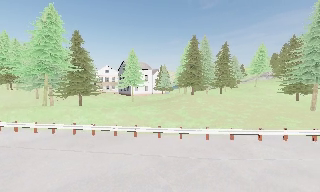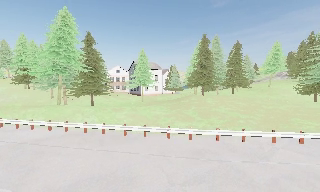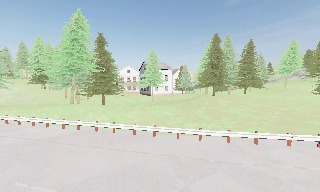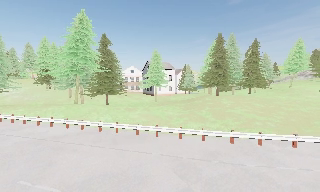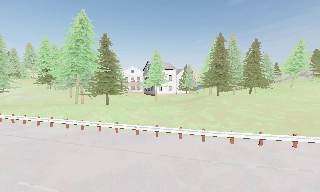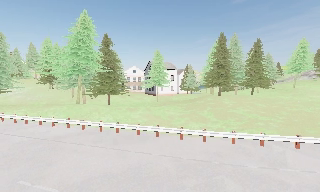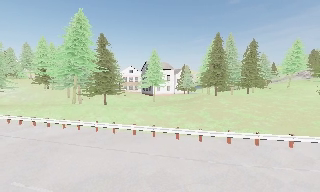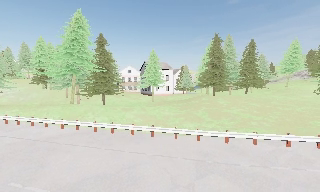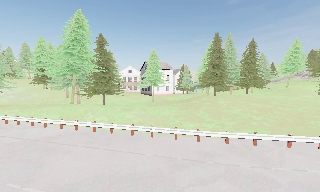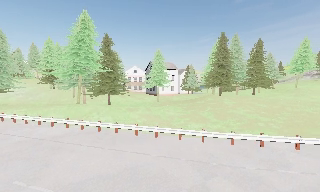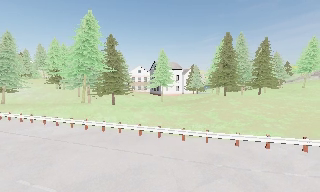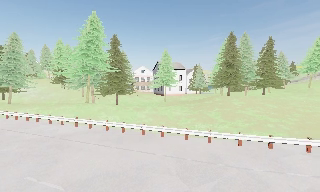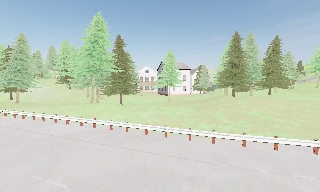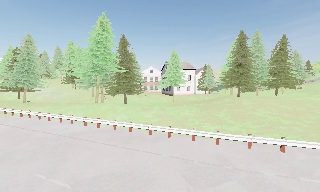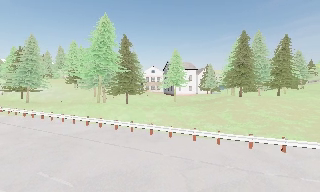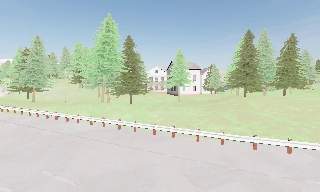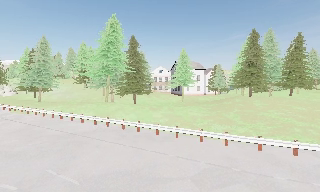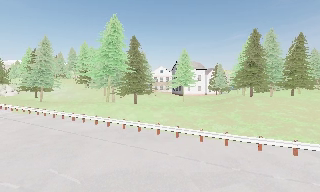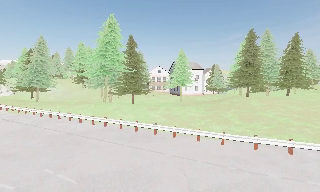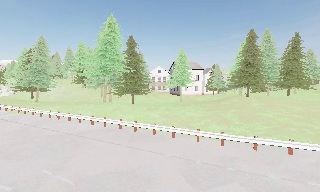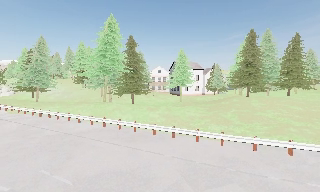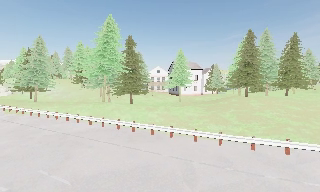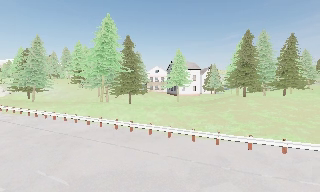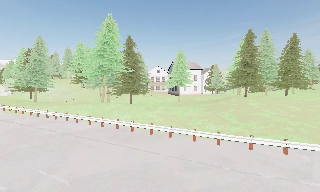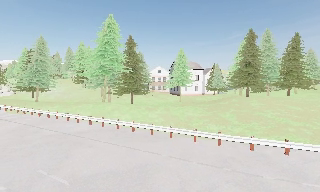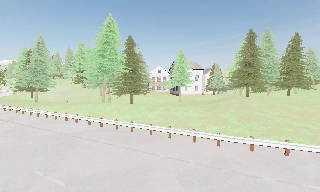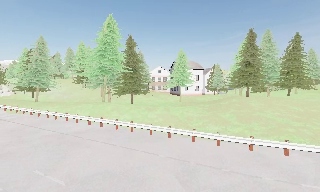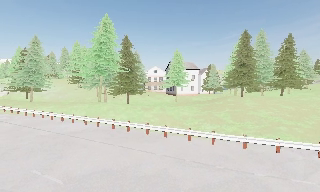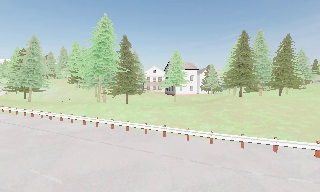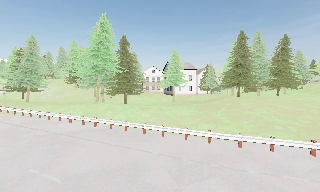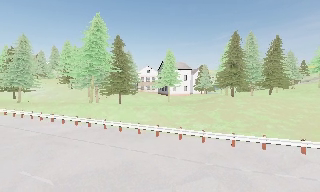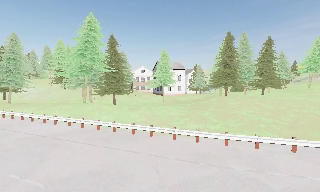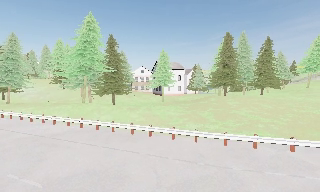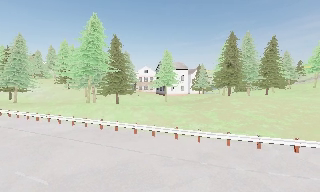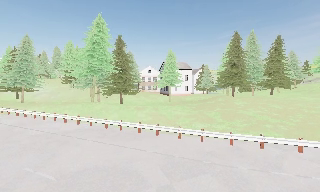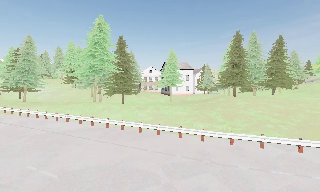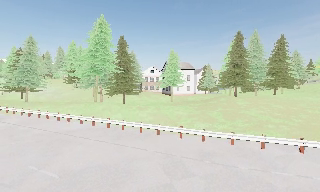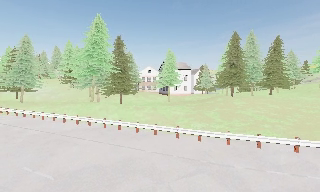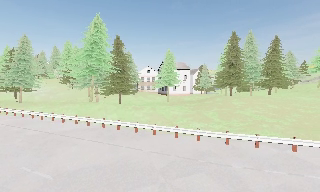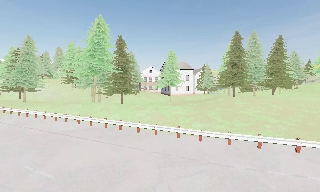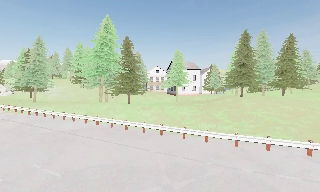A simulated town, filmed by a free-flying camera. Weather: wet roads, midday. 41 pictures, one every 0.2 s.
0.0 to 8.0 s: The camera pans to its left, which is counterclockwise from overhead, by about 20 degrees. It travels to its right, about 1.5 m.
The film runs backward here.
